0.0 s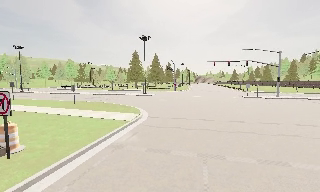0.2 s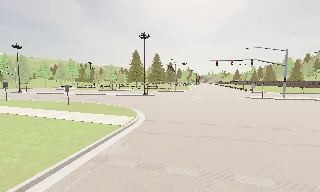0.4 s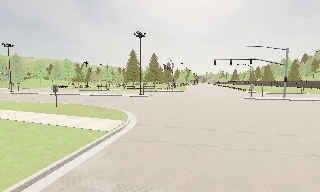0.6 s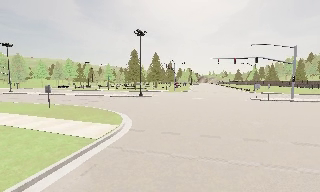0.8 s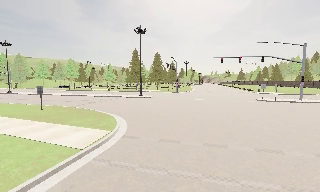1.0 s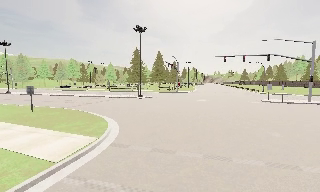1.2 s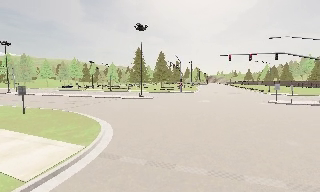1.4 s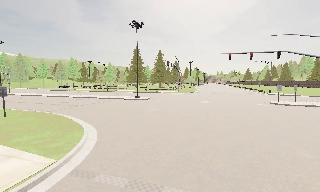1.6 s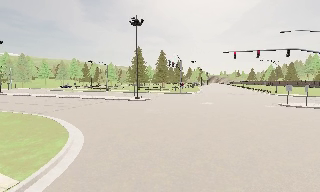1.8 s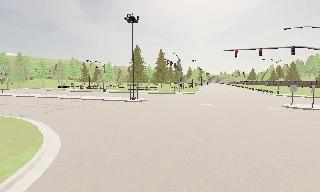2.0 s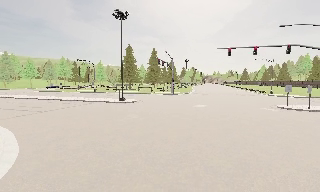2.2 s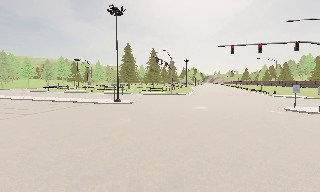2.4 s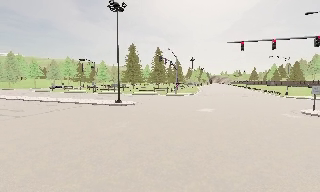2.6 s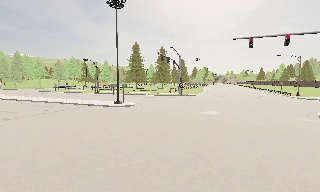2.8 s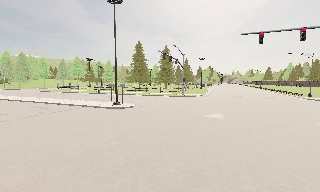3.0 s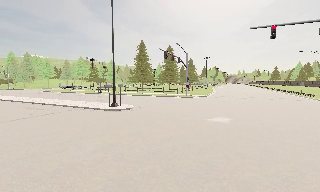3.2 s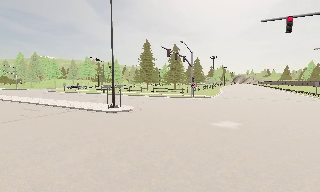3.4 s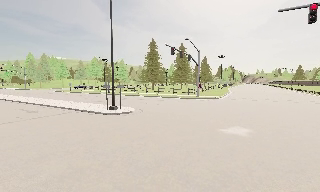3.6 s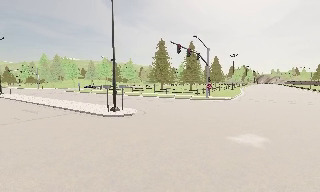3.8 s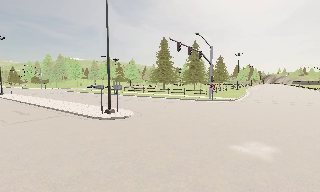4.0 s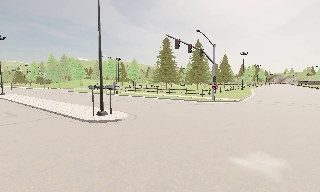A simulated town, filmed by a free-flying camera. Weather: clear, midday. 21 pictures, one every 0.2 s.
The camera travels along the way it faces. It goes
forward.
0.0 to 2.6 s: The camera travels forward, about 16 m, so what stands in front looms larger.
2.6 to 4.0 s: The camera pans to its left, which is counterclockwise from overhead, by about 15 degrees. It travels forward and to its right, about 9 m, so what stands in front looms larger.
The film runs forward here.
